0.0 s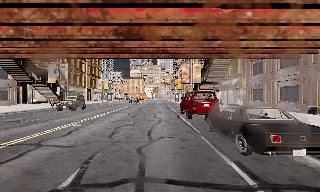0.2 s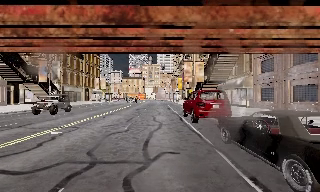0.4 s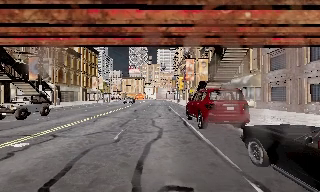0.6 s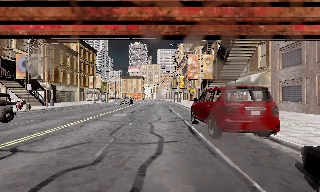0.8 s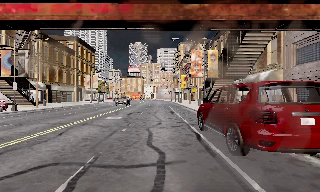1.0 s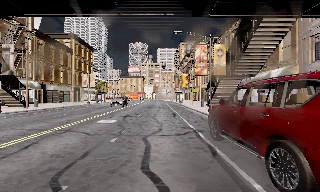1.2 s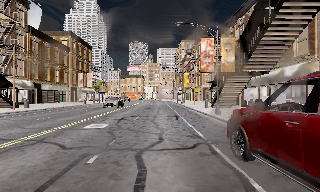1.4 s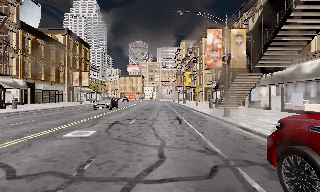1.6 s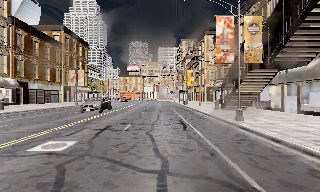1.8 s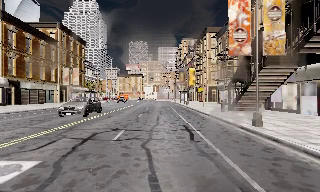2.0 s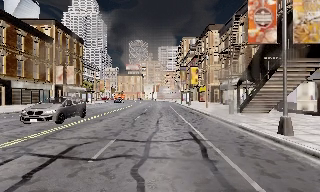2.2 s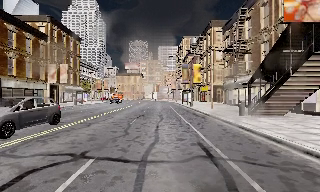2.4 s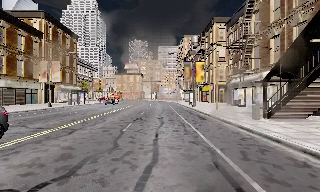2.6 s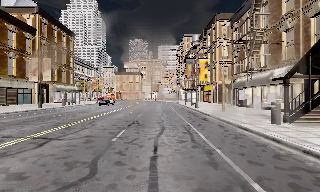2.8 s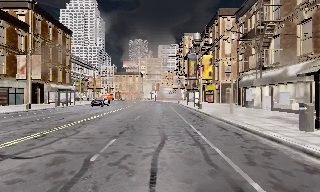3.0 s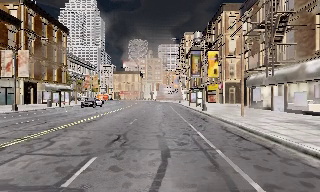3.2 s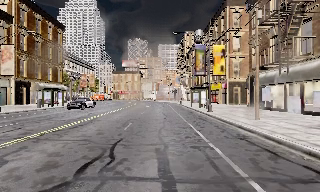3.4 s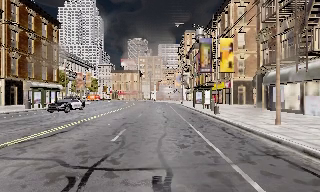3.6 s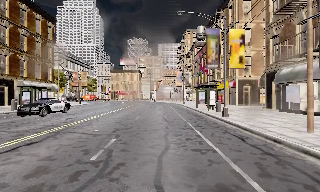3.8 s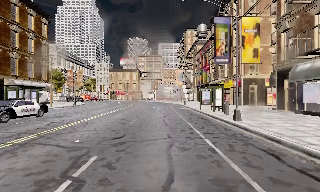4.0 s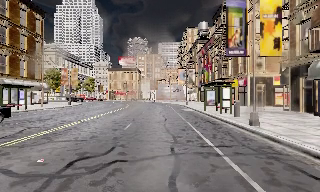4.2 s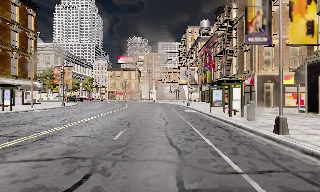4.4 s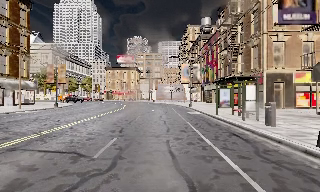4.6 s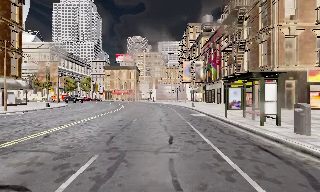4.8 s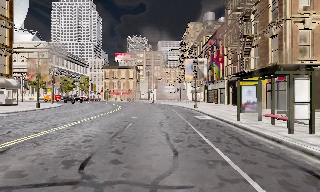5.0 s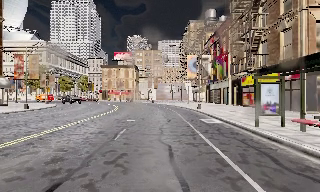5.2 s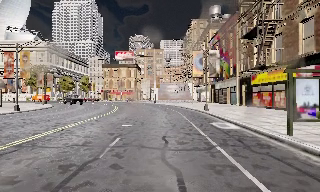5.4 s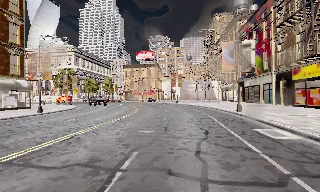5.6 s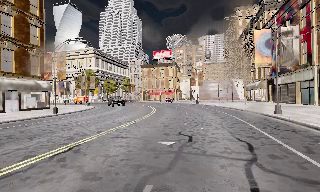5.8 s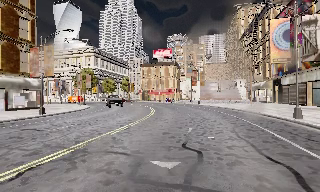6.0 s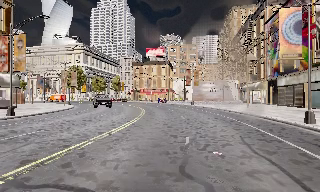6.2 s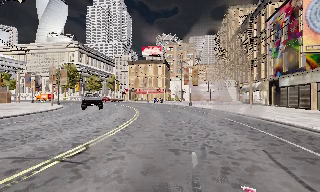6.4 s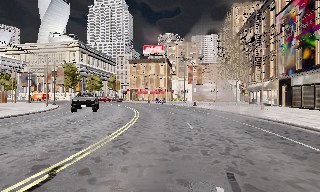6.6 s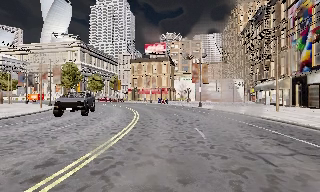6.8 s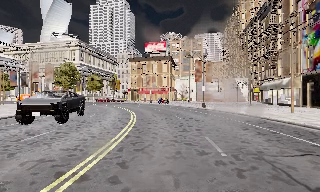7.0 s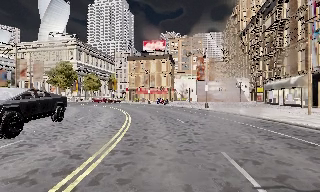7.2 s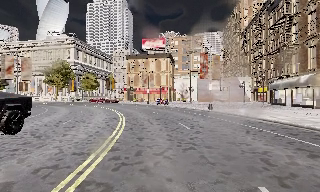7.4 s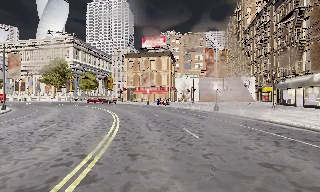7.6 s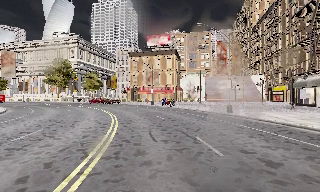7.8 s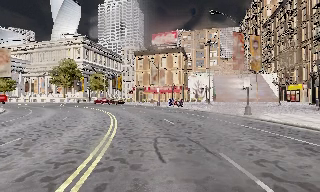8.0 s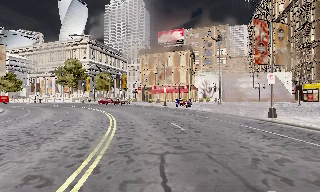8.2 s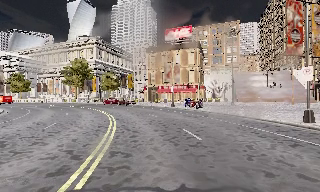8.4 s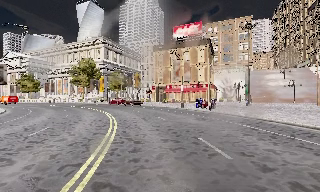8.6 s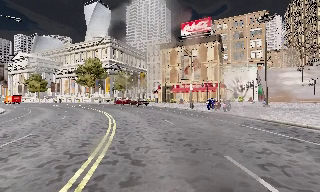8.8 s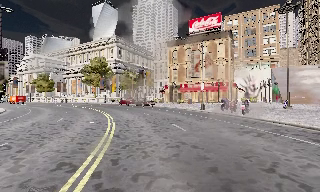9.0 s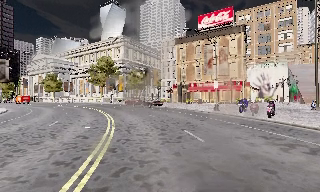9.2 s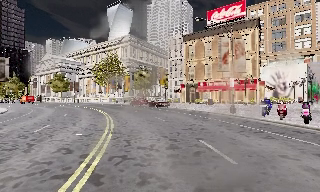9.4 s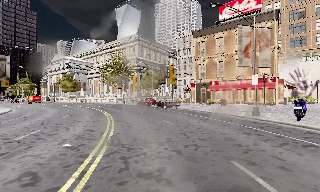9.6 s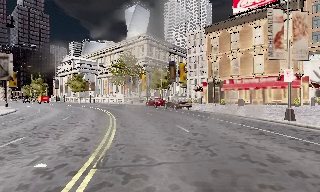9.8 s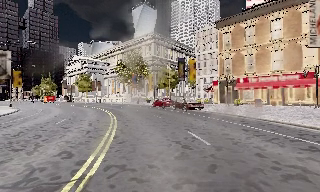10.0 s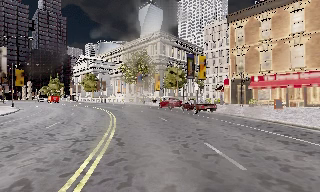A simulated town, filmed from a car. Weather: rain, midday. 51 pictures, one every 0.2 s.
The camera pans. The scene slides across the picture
to the right.
The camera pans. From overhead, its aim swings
counterclockwise.
0.0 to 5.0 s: The camera travels forward, about 45 m, so what stands in front looms larger.
5.0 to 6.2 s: The camera swings to its left by about 10 degrees, and the scene slides to the right. It travels forward, about 11 m, so what stands in front looms larger.
6.2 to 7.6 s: The camera travels forward, about 13 m, so what stands in front looms larger.
7.6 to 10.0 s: The camera swings to its left by about 30 degrees, and the scene slides to the right. It travels forward, about 20 m.
The film runs forward here.
